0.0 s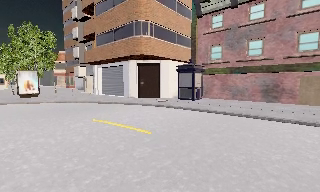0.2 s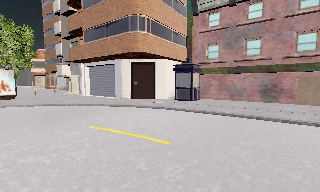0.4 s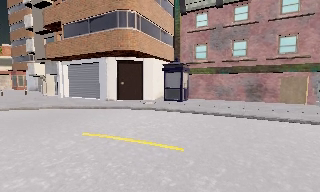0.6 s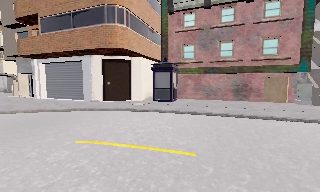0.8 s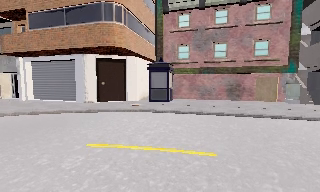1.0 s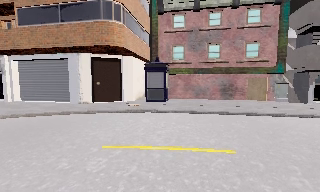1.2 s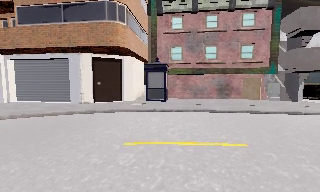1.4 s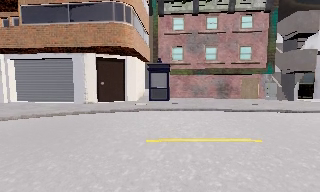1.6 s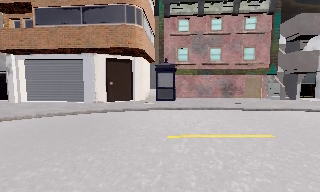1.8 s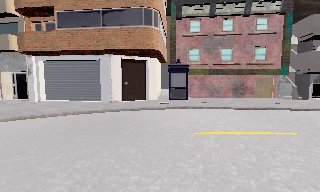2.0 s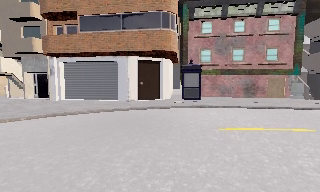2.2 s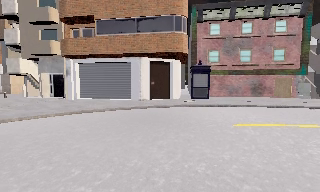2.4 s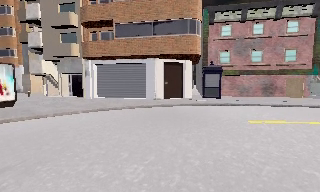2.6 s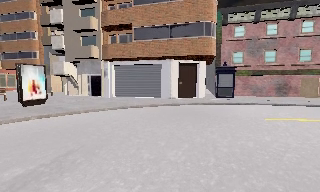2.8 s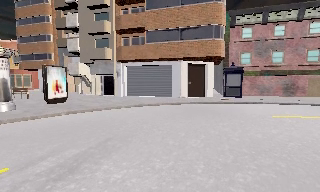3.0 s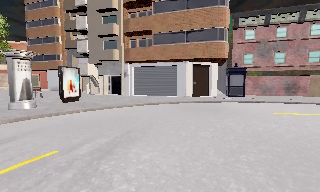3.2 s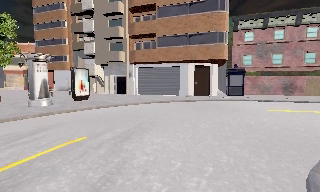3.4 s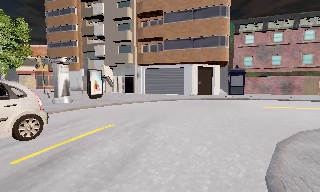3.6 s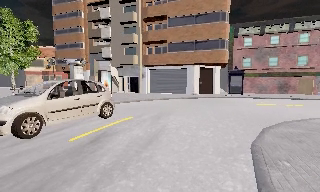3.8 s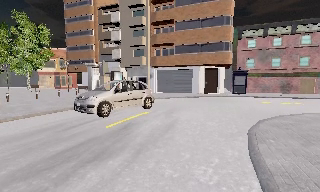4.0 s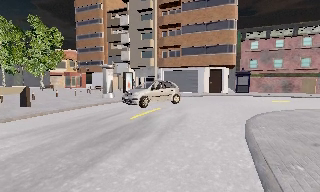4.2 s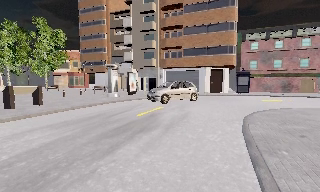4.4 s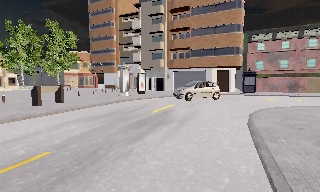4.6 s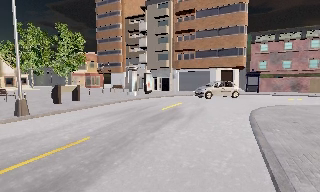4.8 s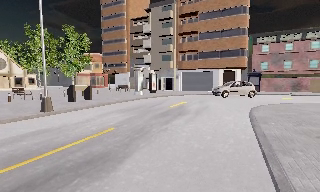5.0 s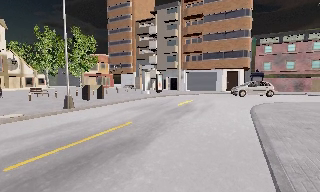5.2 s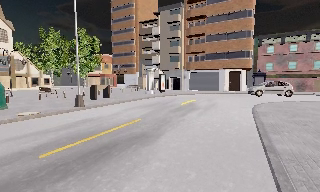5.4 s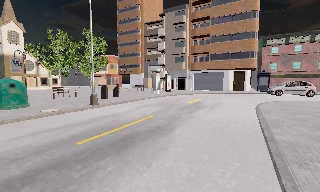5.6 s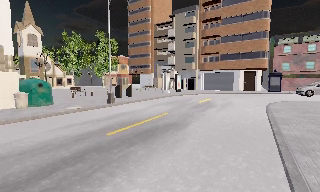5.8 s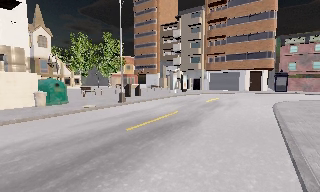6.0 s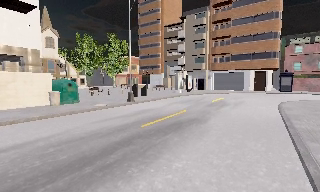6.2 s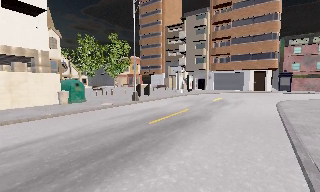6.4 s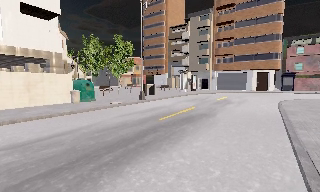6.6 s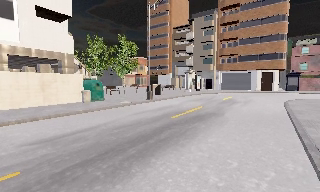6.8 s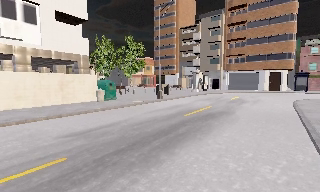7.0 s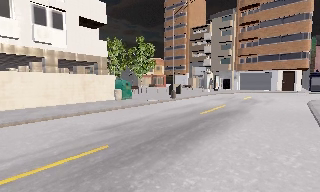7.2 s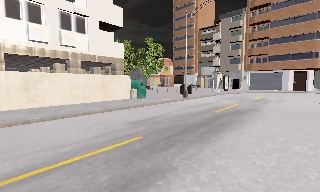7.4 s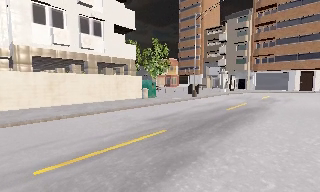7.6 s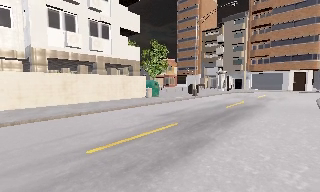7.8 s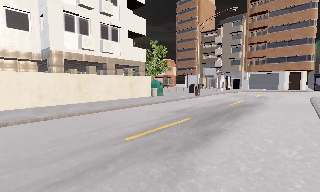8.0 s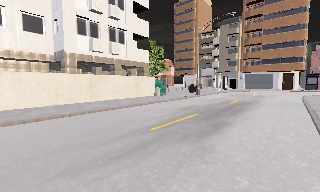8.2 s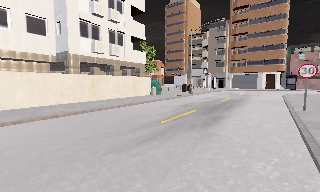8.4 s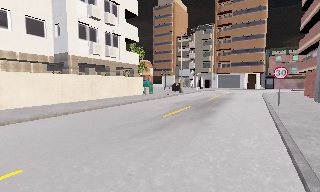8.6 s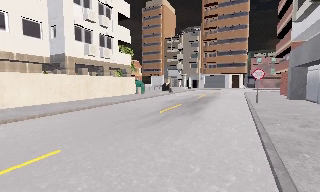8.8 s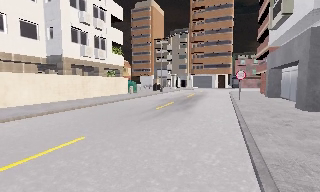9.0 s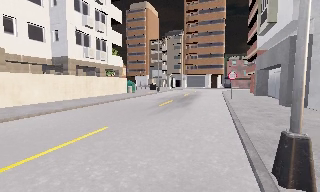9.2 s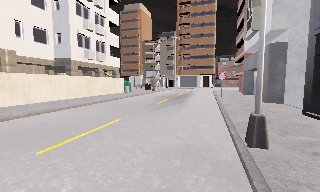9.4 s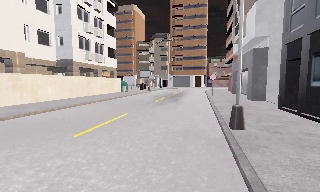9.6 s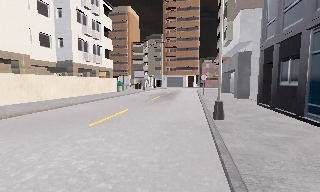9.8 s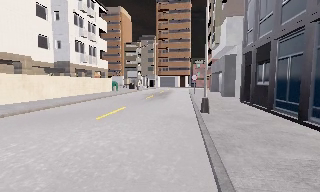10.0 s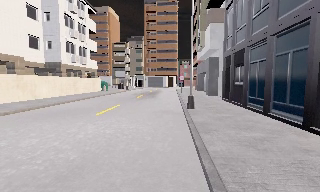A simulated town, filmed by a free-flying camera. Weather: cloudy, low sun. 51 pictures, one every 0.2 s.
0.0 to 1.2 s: The camera pans to its right, which is clockwise from overhead, by about 35 degrees. It travels to its left, about 4.5 m.
1.2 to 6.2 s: The scene slides to the right, as the camera pans about 25 degrees to its left. It travels backward and to its left, about 20 m, so what stands in front gets smaller.
6.2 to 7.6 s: The camera travels backward and to its left, about 5 m, so what stands in front gets smaller. It gains speed.
7.6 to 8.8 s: The camera pans to its right, which is clockwise from overhead, by about 20 degrees. It travels backward and to its left, about 7 m, so what stands in front gets smaller.
8.8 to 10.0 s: The camera pans to its right, which is clockwise from overhead, by about 15 degrees. It travels backward, about 7 m, so what stands in front gets smaller.
The film runs backward here.
